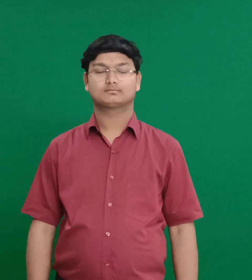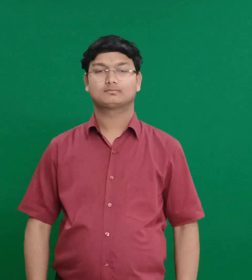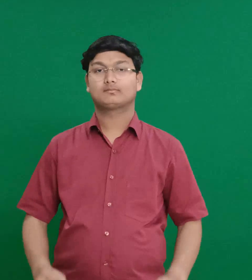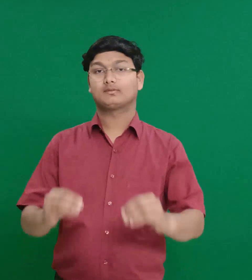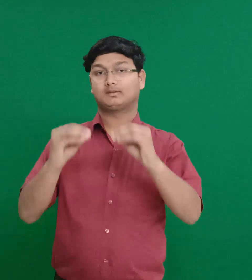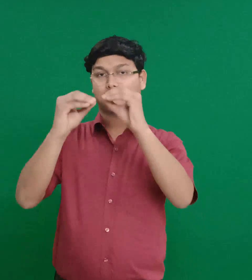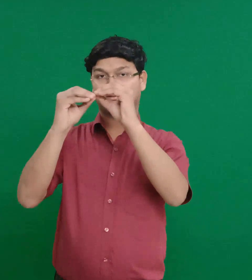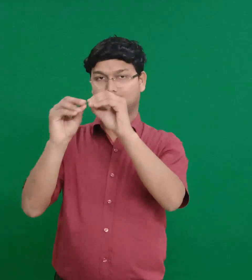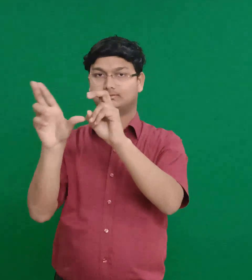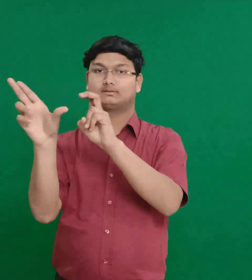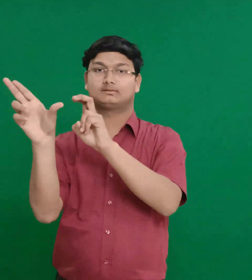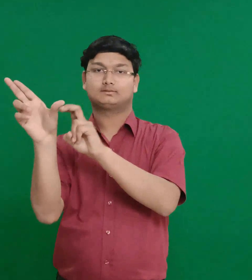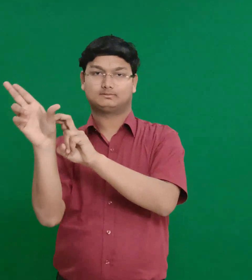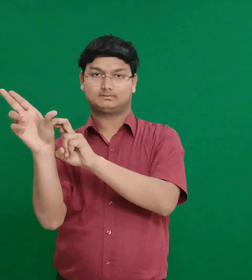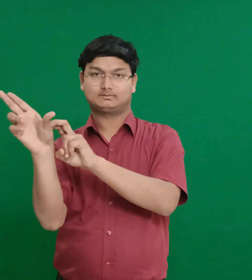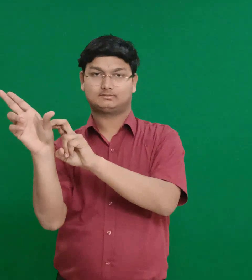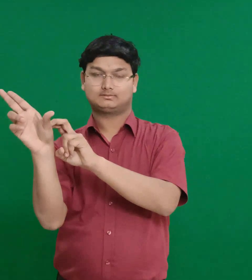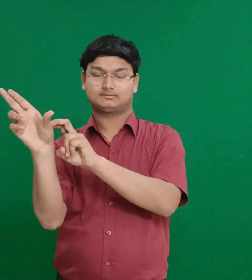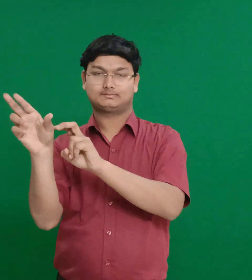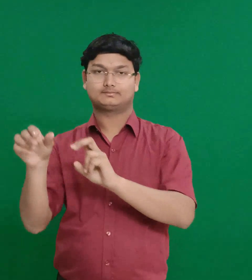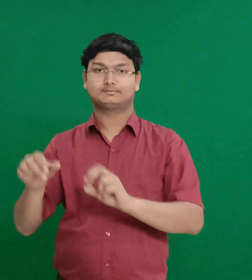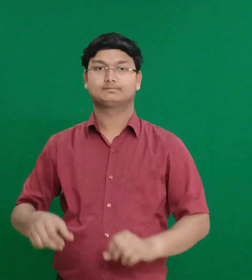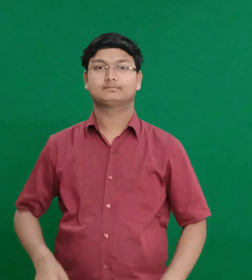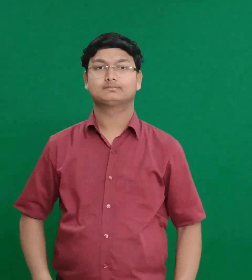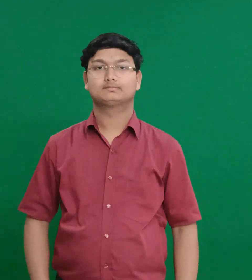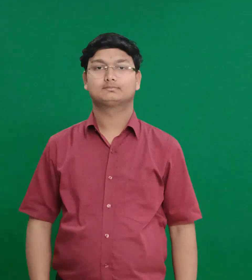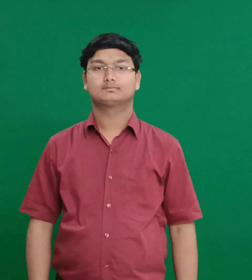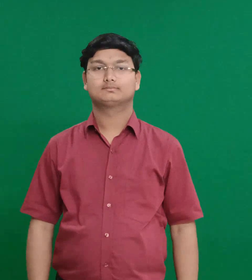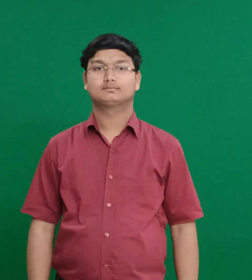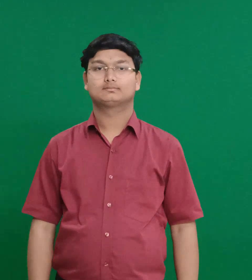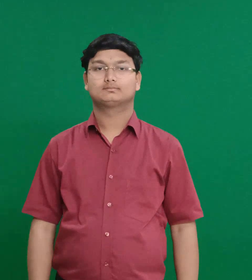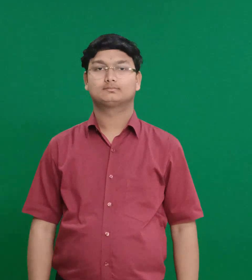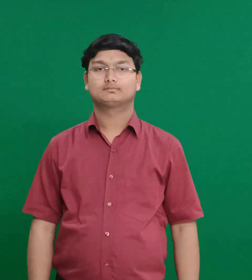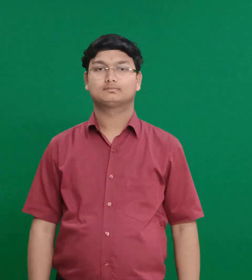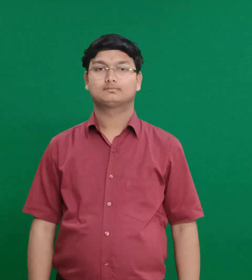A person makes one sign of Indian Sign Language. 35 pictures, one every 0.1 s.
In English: bithynia
